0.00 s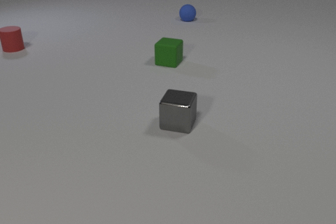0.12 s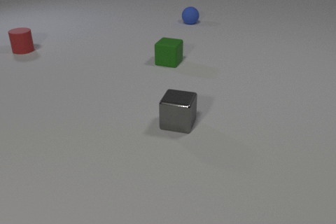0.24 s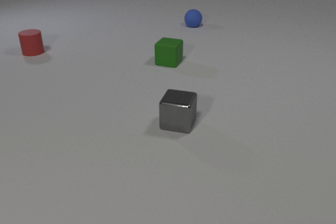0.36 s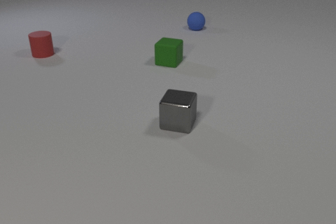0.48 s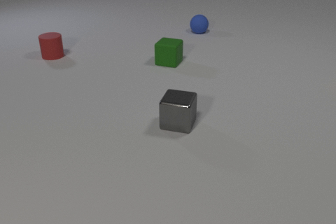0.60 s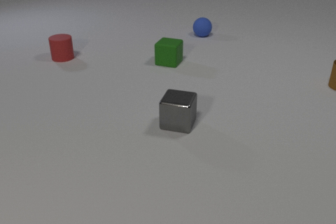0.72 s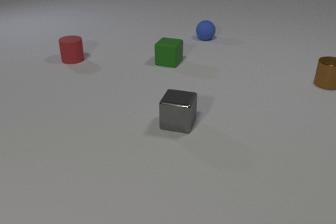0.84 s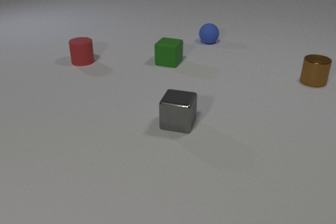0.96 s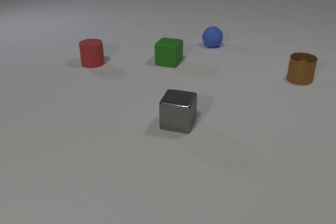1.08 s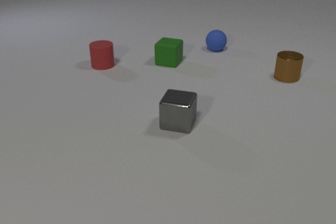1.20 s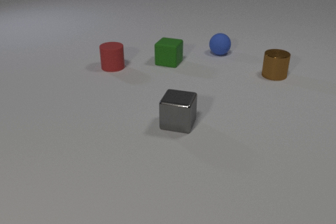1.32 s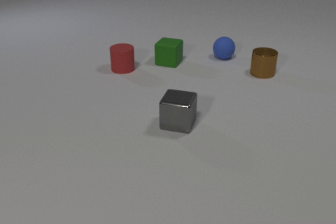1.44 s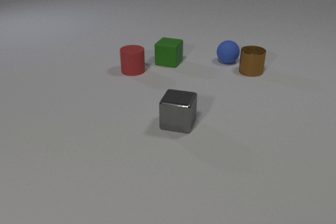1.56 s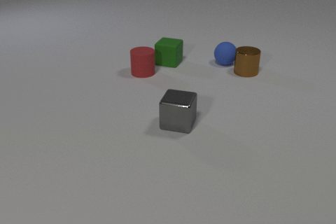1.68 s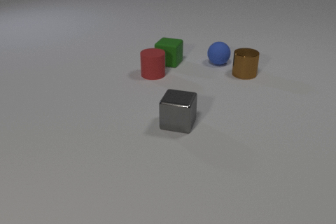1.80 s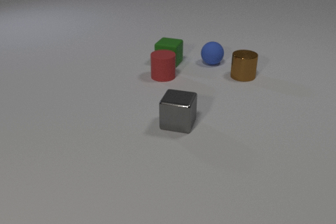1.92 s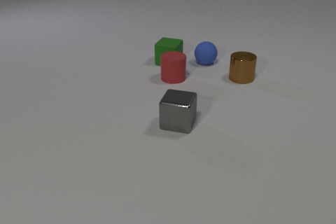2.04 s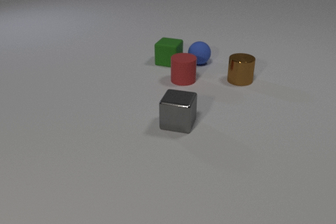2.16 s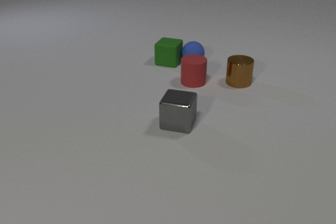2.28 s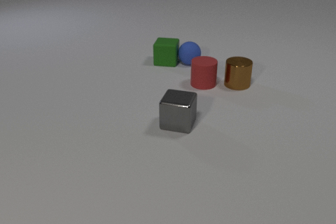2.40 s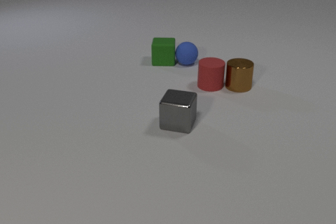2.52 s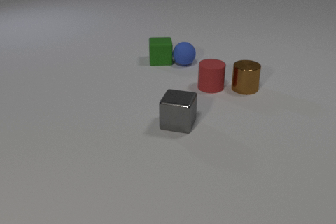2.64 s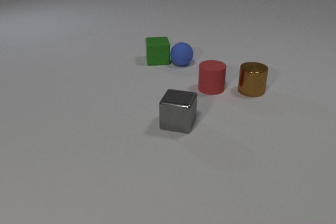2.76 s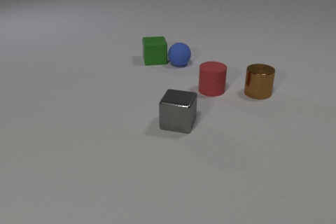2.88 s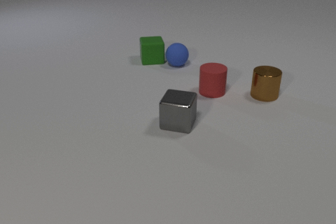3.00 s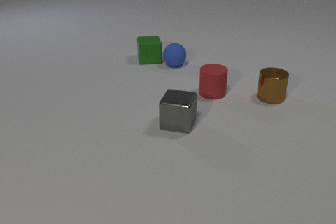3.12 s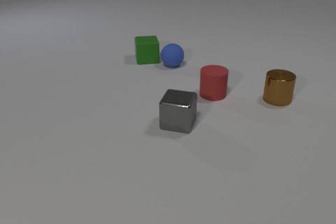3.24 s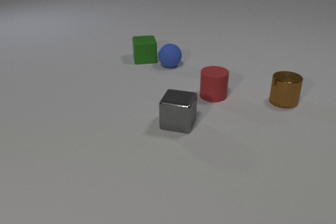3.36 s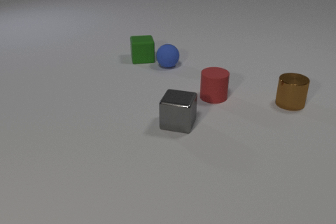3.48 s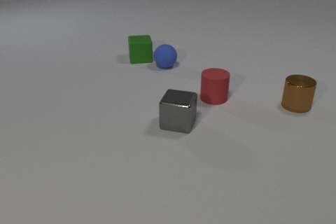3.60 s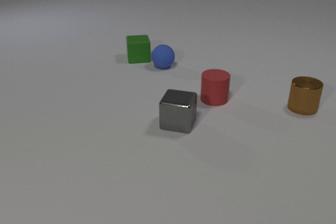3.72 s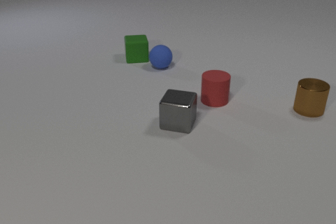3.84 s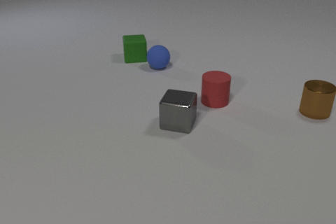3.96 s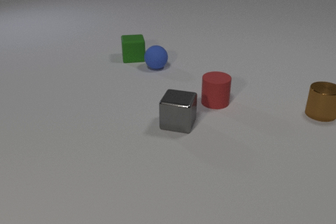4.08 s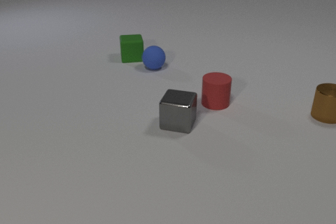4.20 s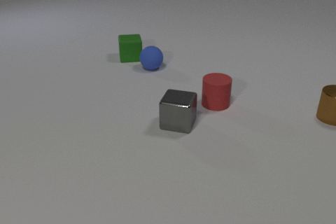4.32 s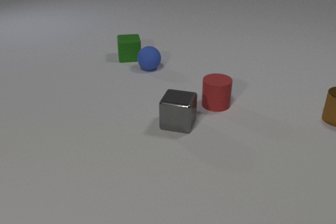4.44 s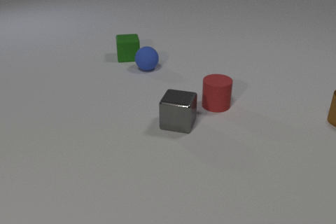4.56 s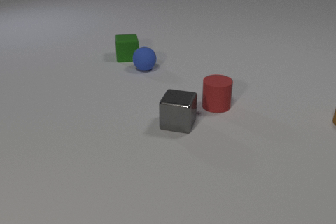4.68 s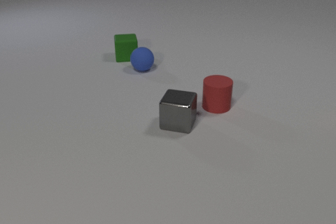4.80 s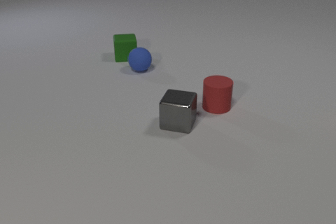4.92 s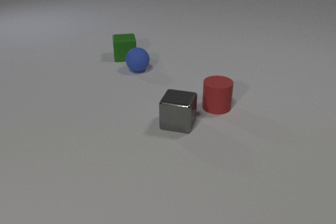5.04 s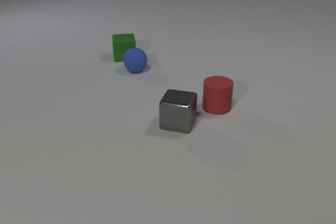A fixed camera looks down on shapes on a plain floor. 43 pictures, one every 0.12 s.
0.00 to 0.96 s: The brown metal cylinder comes in at the right edge, slides to the left. The blue rubber sphere rolls toward the camera. The red rubber cylinder slides to the right and toward the camera.
0.96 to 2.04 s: The brown metal cylinder slides to the left. The blue rubber sphere rolls toward the camera. The red rubber cylinder slides to the right and toward the camera. The brown metal cylinder and the blue rubber sphere collide.
2.04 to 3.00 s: The brown metal cylinder slides toward the camera and to the right. The blue rubber sphere rolls to the left. The red rubber cylinder slides to the right and toward the camera. The green rubber cube slides to the left, spins so that its near face slides to the right, counterclockwise seen from above. The blue rubber sphere and the green rubber cube collide. The brown metal cylinder and the red rubber cylinder collide.
3.00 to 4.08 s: The brown metal cylinder slides to the right. The blue rubber sphere rolls to the left. The red rubber cylinder slides toward the camera. The green rubber cube slides to the left.
4.08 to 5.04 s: The brown metal cylinder slides to the right, leaves at the right edge. The blue rubber sphere rolls to the left. The red rubber cylinder slides toward the camera. The green rubber cube slides to the left.
What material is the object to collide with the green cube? rubber.
How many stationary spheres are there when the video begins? 0.
Are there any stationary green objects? no.
